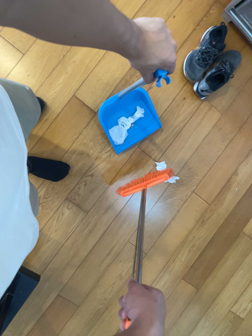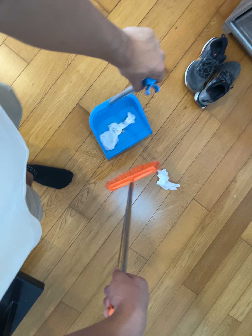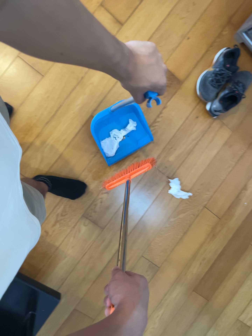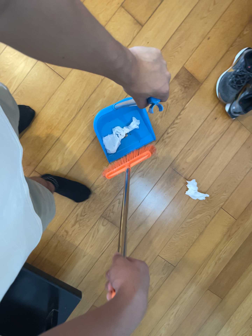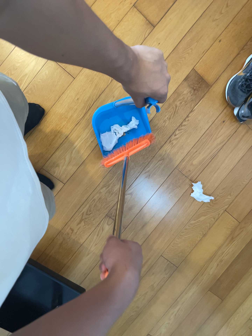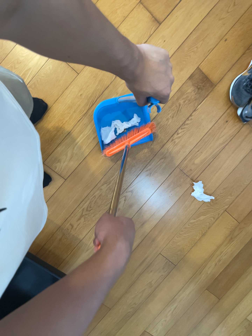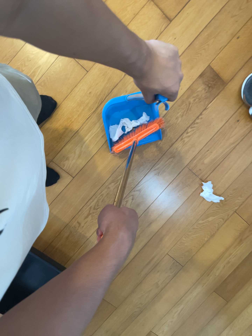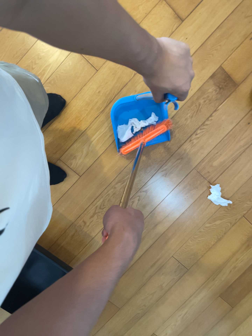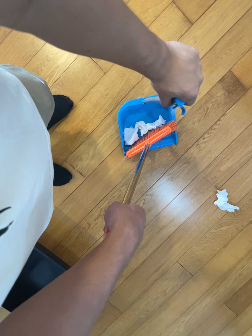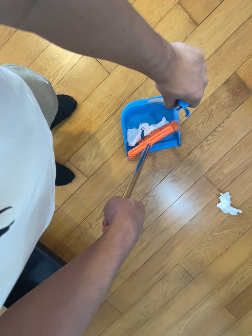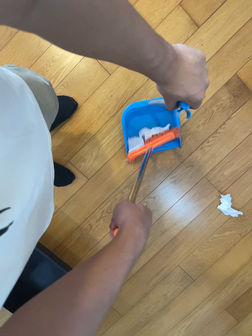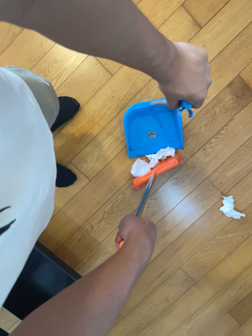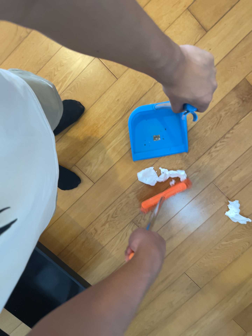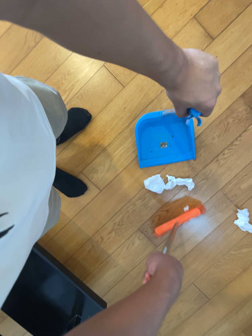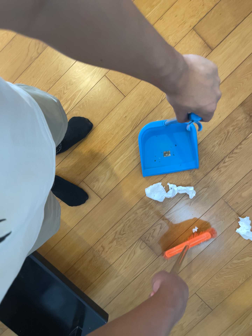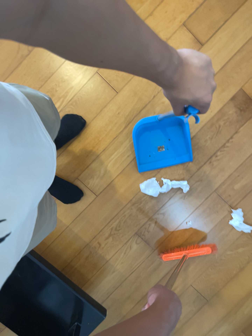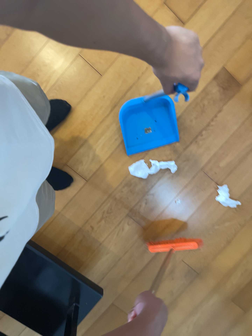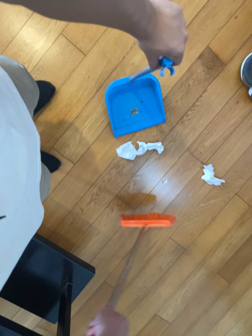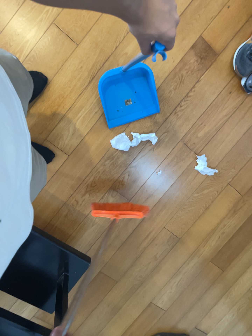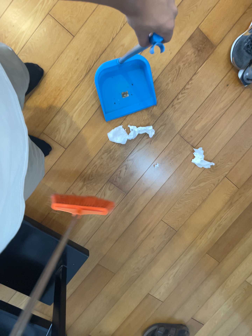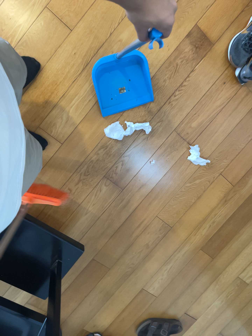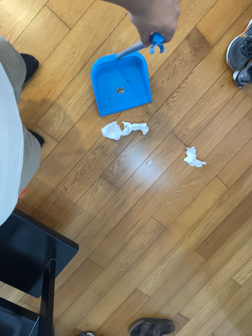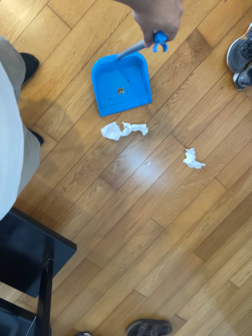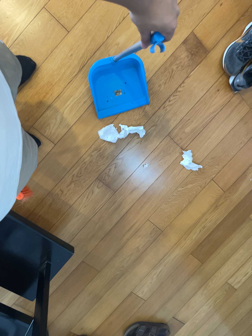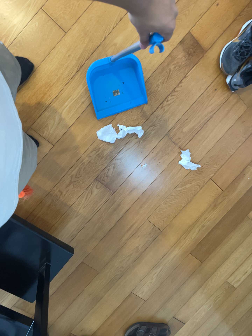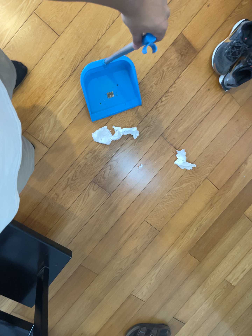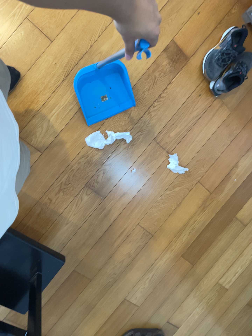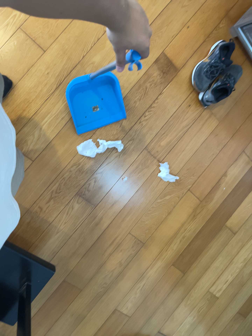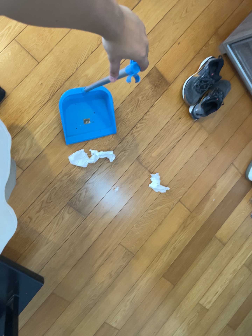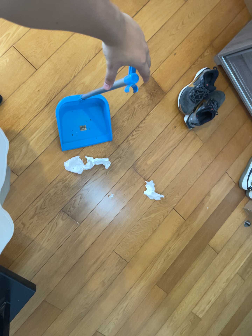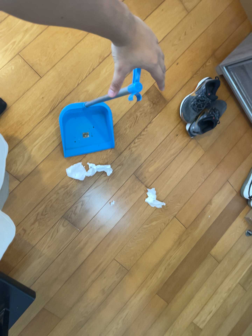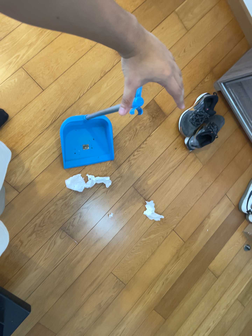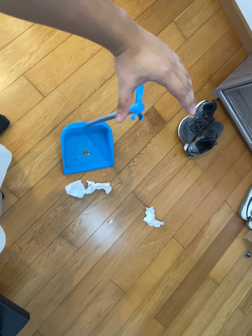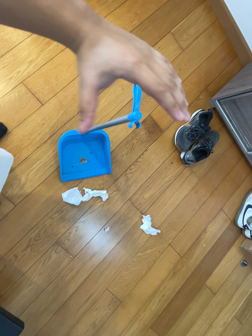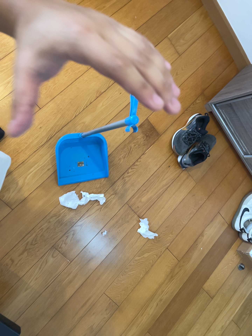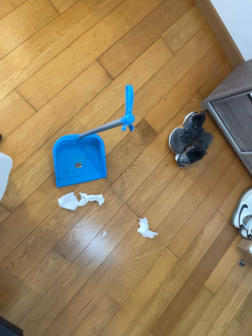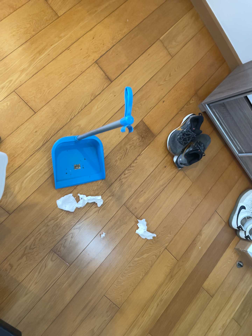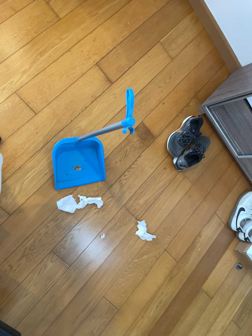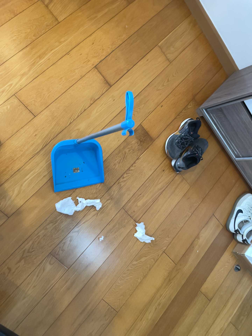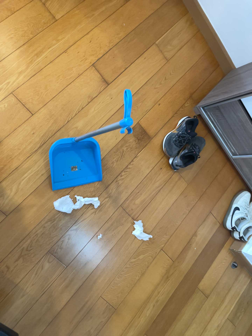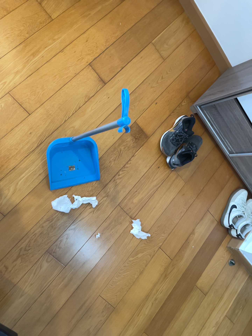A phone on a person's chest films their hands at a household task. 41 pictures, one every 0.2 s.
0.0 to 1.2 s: The camera travels to its left and toward the top of its view, about 26 cm, so close, fixed things drift to the right.
1.2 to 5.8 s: The scene slides to the left, as the camera pans about 15 degrees to its right. It travels toward the bottom of its view and backward, about 9 cm.
5.8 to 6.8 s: The camera's aim tips toward the top of its view by about 10 degrees, and the scene shifts downward.
6.8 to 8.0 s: The camera shifts only a little, or ends up much as it began.
The film runs backward here.
